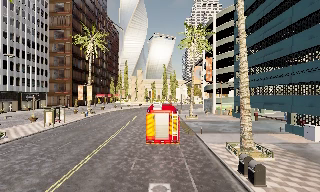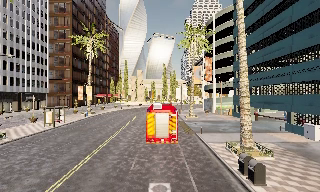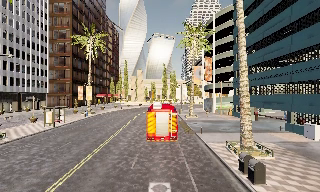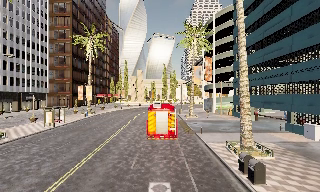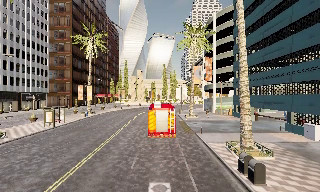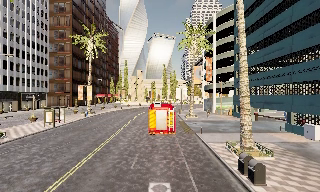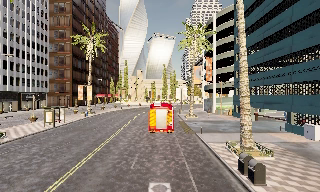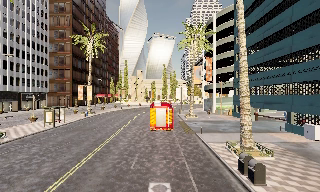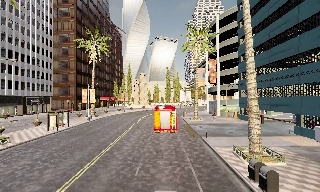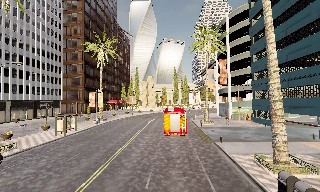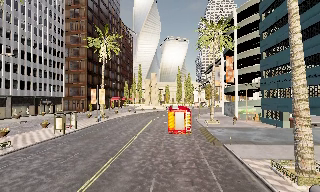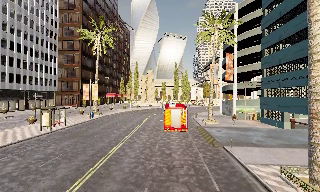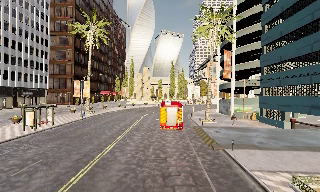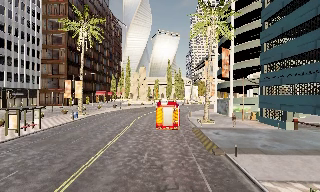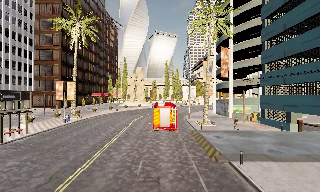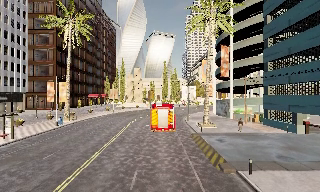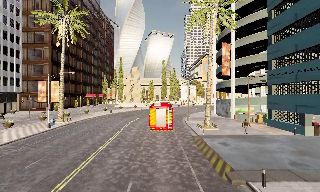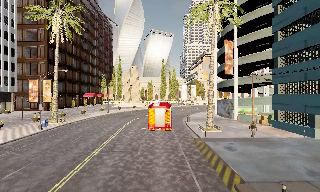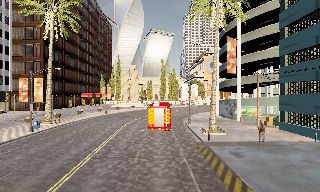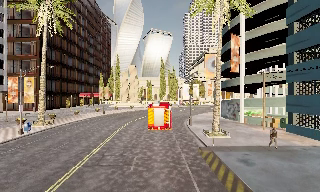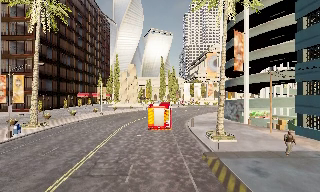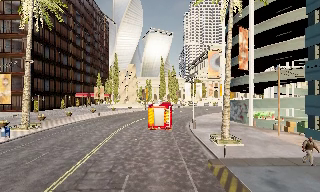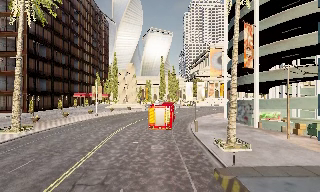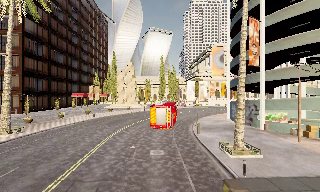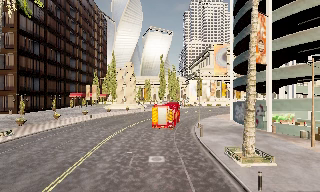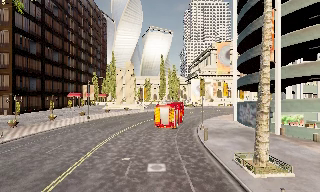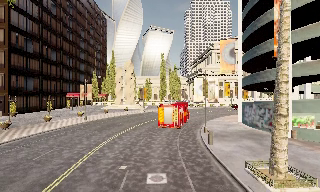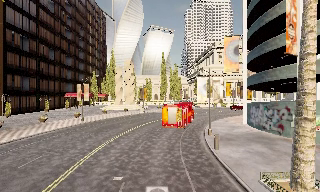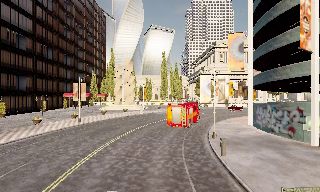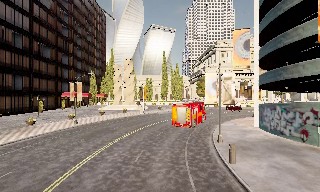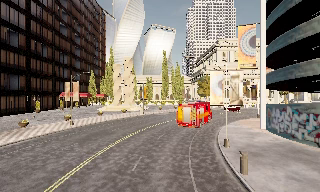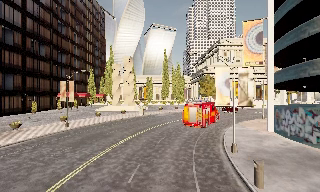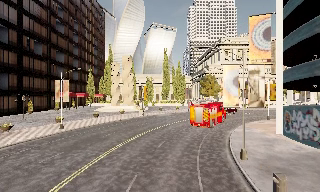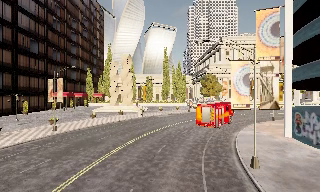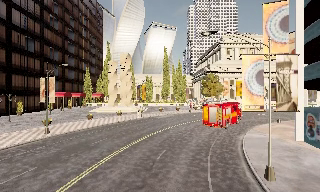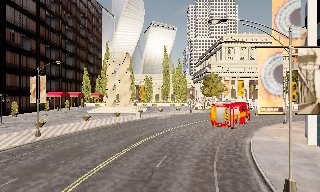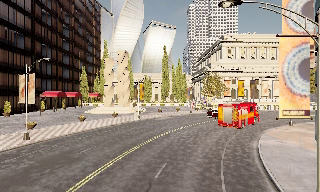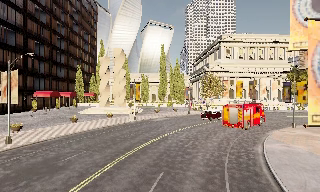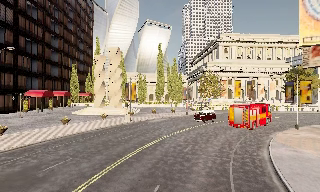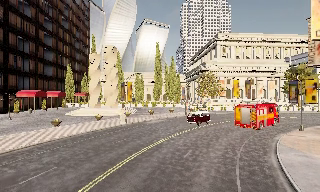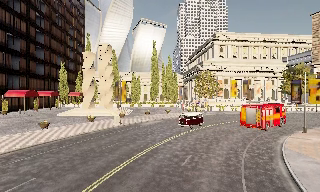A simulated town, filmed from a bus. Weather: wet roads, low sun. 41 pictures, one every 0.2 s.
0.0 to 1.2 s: The camera keeps its place and its aim.
1.2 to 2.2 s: The camera travels forward, about 4 m, so what stands in front looms larger. It gains speed.
2.2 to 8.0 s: The camera travels forward, about 40 m, so what stands in front looms larger.
The film runs forward here.
